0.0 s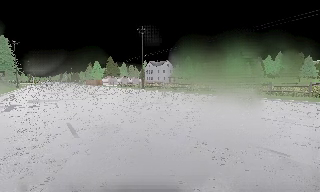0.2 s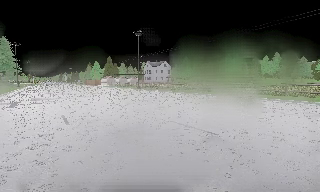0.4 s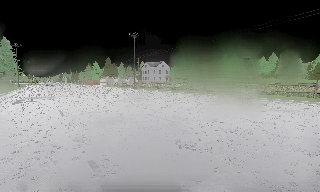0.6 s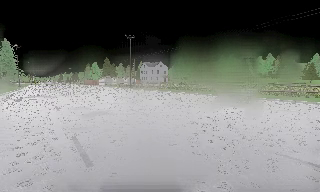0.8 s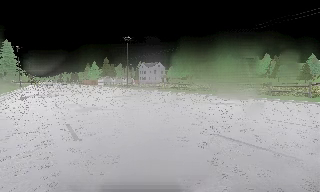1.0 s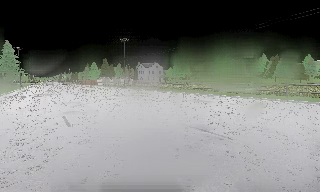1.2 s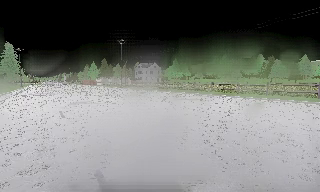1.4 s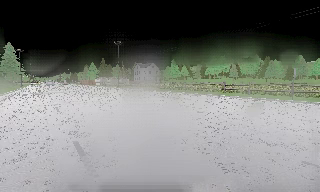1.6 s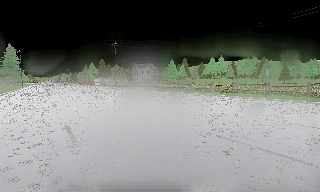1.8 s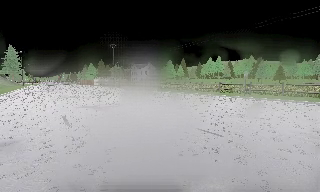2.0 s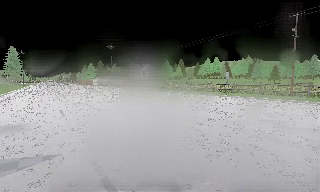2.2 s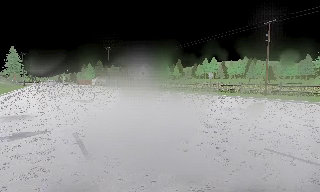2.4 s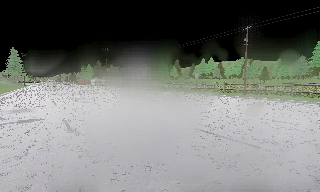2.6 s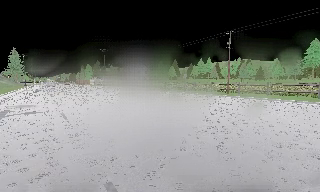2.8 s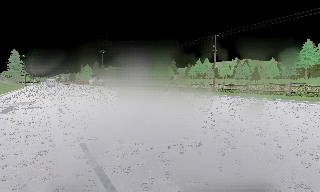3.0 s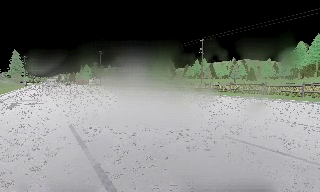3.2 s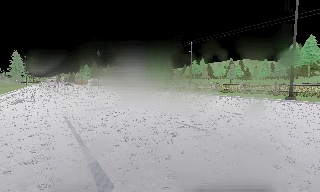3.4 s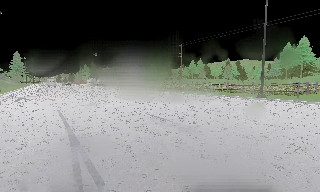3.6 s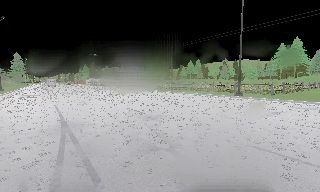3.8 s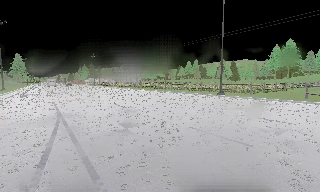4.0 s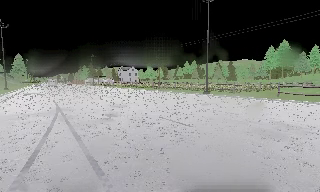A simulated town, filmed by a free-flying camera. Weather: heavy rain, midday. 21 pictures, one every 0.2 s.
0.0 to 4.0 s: The camera travels backward and to its right, about 40 m, so what stands in front gets smaller.
The film runs backward here.
